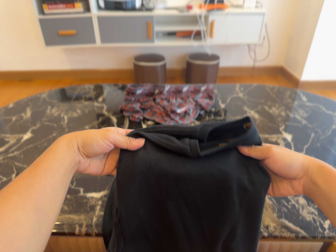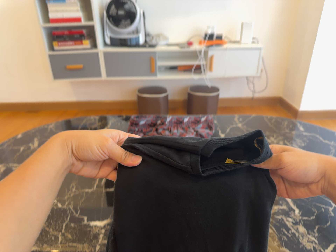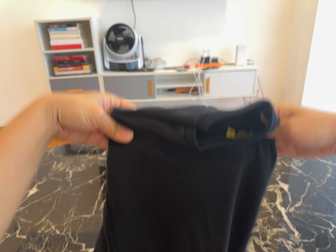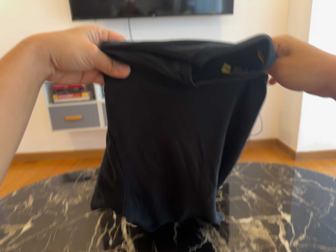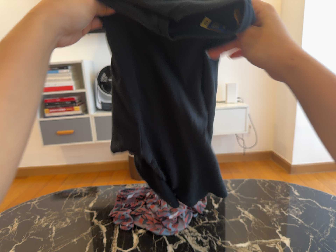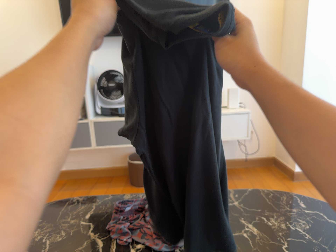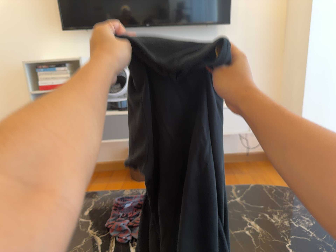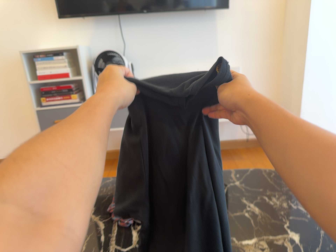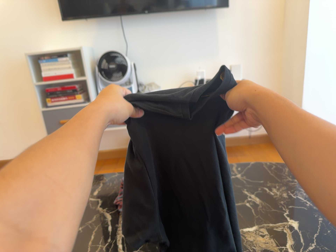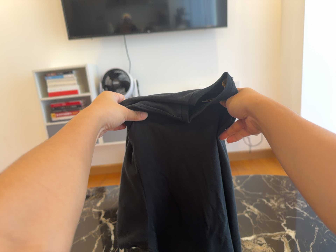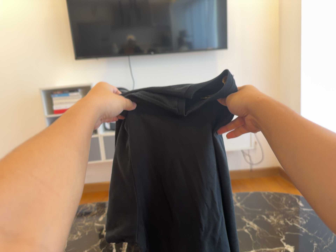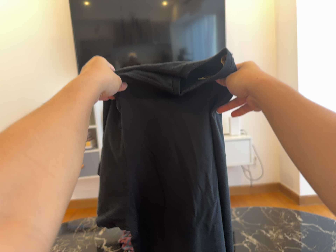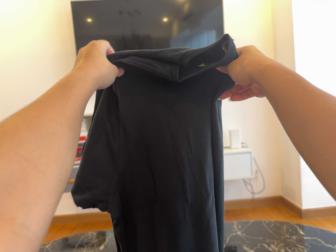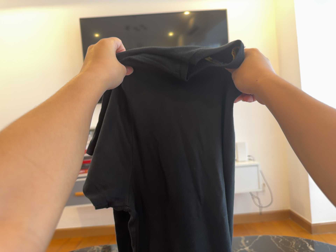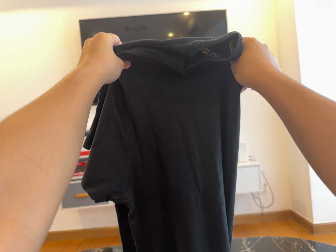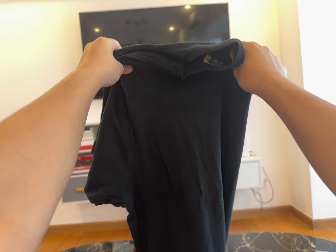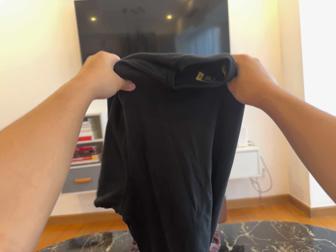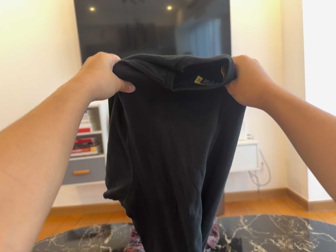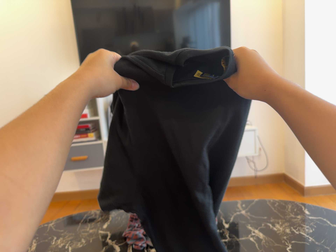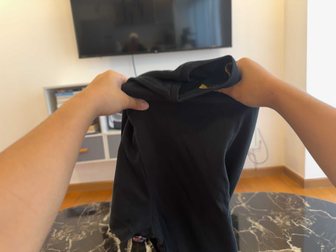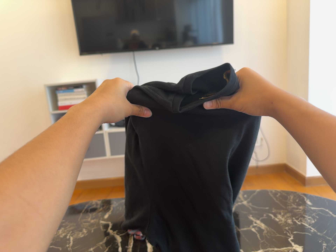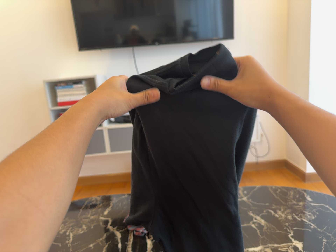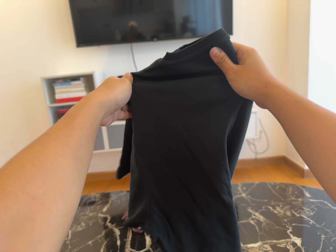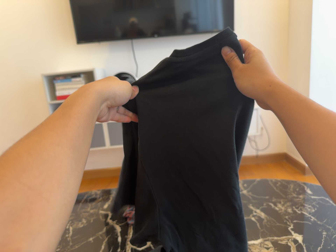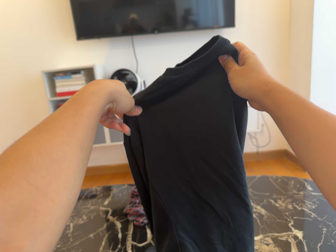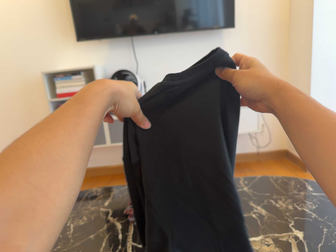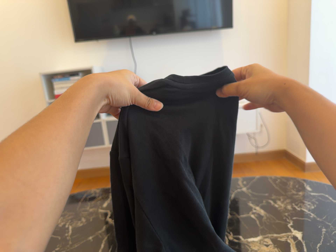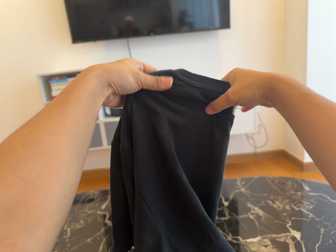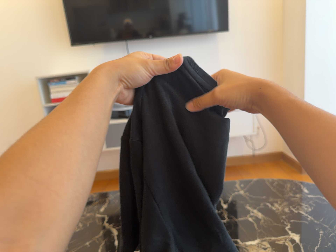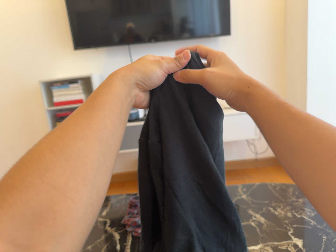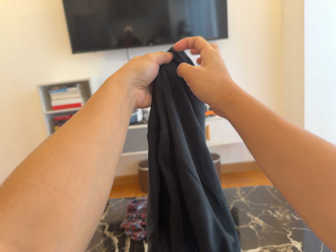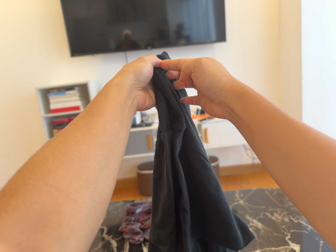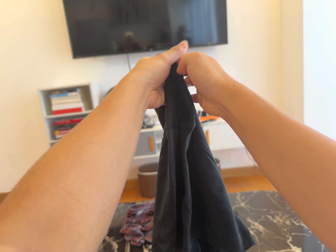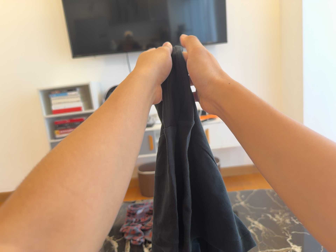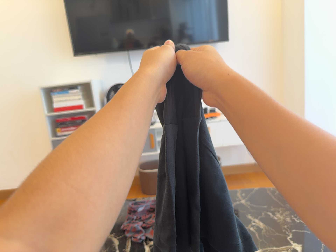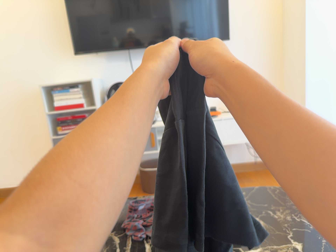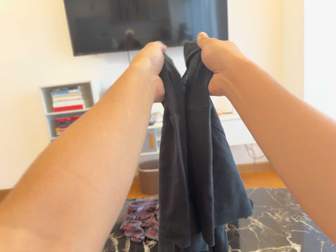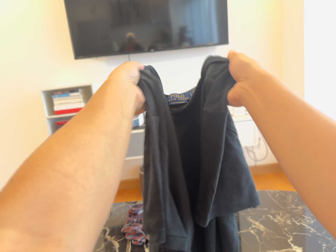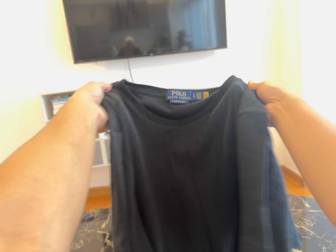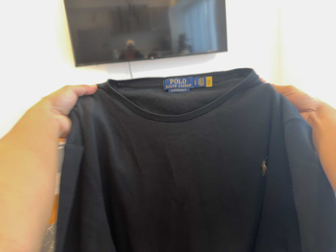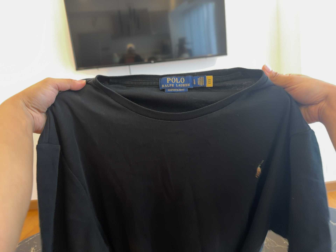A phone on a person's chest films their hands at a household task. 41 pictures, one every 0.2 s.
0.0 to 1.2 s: The camera travels toward the top of its view, about 10 cm, so close, fixed things drift downward. Its aim tips toward the top of its view by about 20 degrees, and the scene shifts downward.
1.2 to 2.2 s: The camera travels backward, about 14 cm, so what stands in front gets smaller. Its aim tips toward the top of its view by about 10 degrees.
2.2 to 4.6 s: The camera travels forward, about 5 cm, so what stands in front looms larger.
4.6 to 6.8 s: The camera shifts only a little, or ends up much as it began.
6.8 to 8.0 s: The camera shifts only a little, or ends up much as it began.
The film runs backward here.
